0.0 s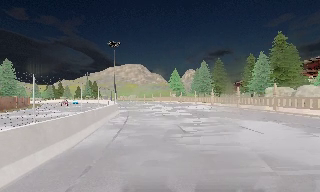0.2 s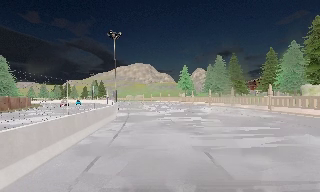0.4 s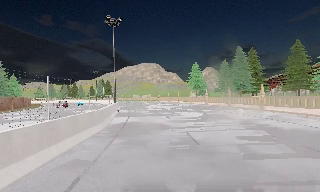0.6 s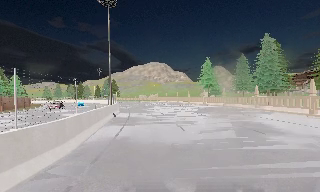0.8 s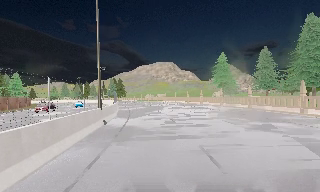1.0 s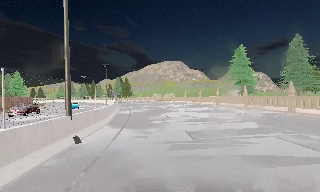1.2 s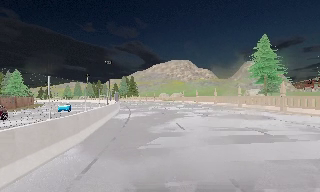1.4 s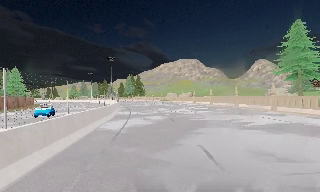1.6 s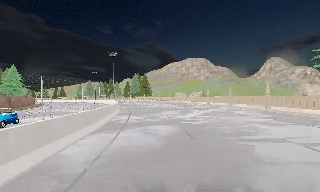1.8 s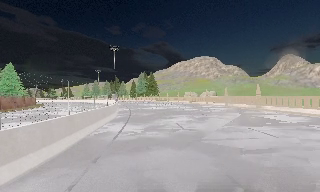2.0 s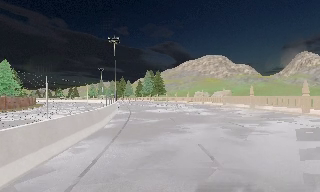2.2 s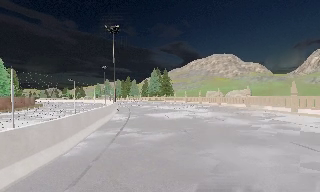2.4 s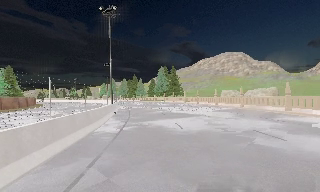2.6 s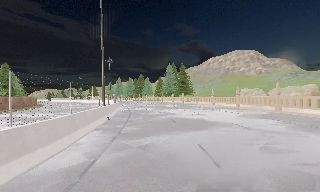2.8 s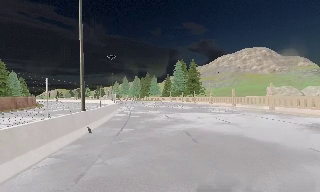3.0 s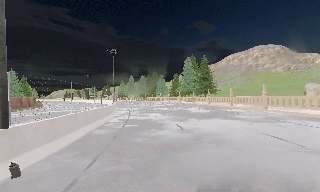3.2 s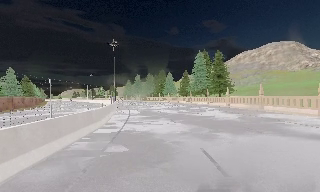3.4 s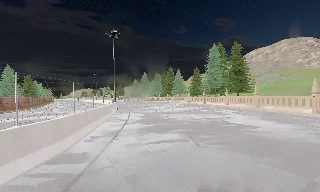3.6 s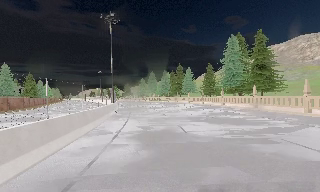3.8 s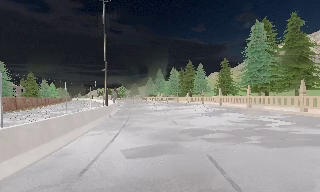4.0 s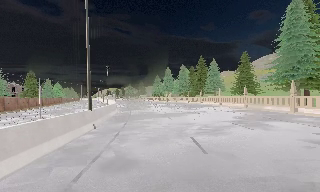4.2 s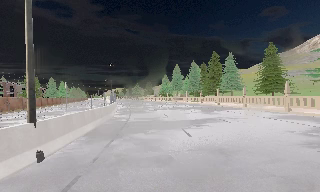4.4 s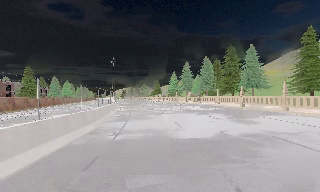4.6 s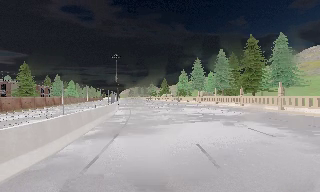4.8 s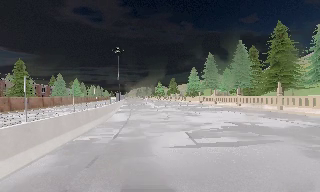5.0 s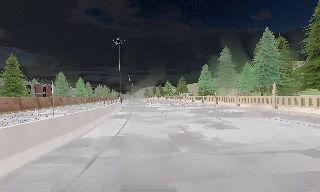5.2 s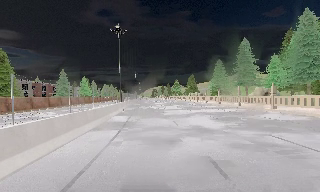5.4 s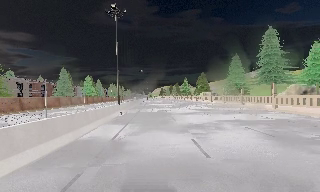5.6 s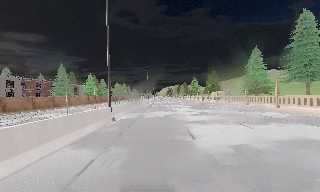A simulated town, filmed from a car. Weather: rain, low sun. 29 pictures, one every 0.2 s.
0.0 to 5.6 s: The scene slides to the right, as the camera pans about 75 degrees to its left. It travels forward, about 140 m.
The film runs forward here.
